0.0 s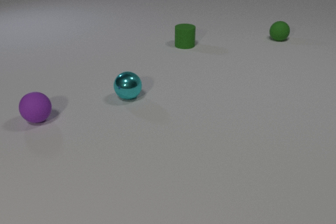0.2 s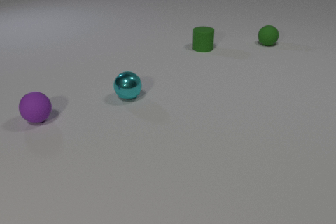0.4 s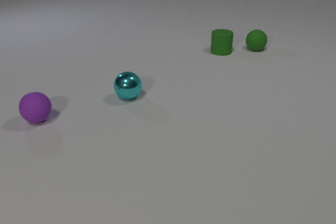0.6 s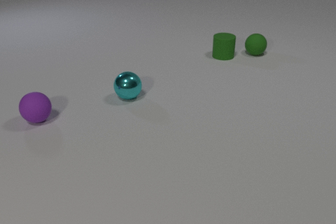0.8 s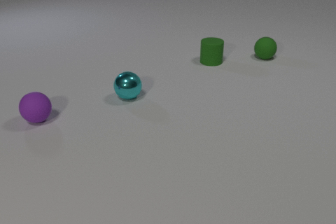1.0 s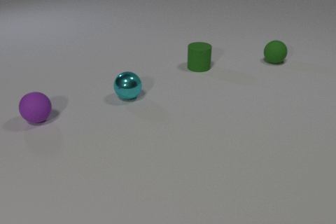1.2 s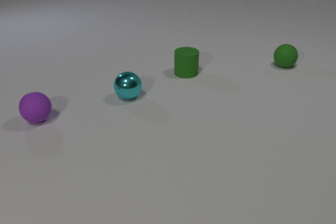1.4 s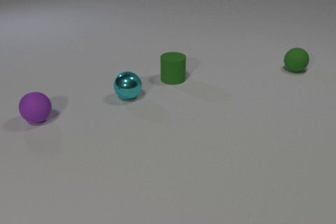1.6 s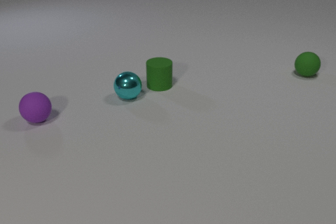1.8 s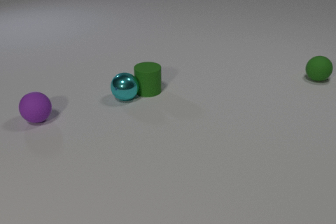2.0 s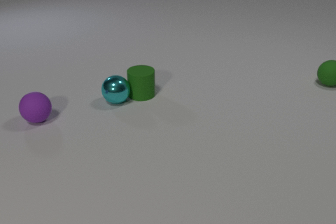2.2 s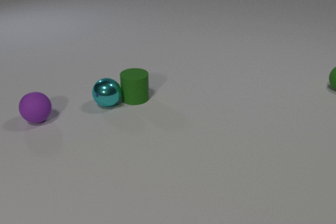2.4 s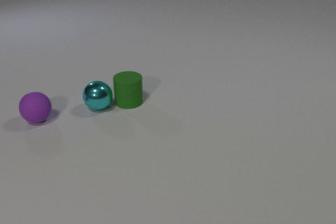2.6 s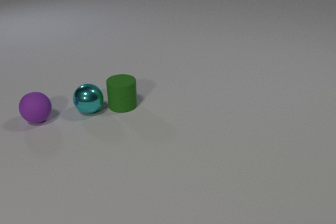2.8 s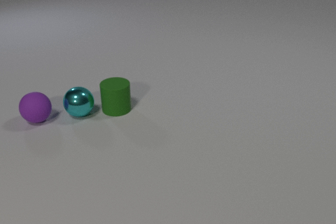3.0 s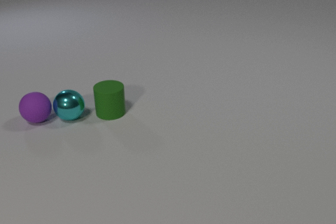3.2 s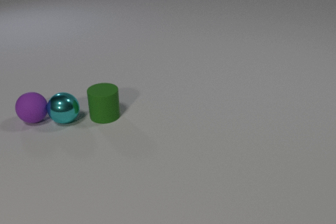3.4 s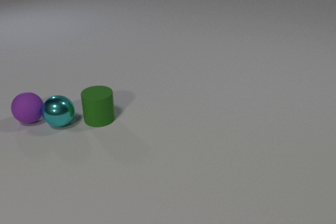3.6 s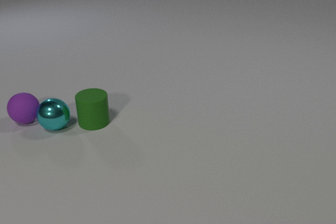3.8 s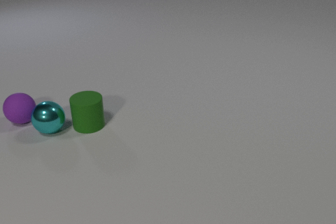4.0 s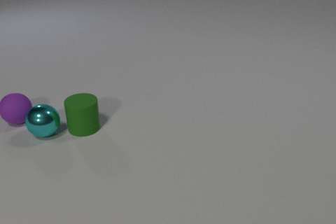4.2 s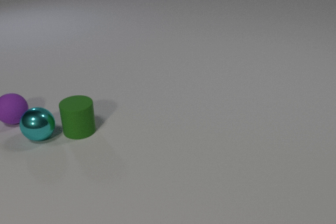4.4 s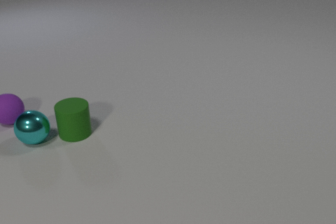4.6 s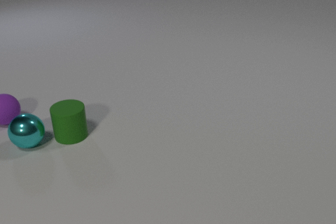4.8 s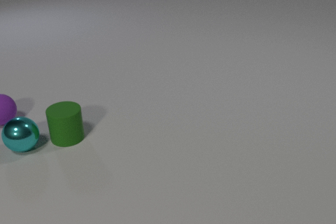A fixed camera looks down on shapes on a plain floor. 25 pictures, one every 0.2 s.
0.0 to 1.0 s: The green rubber sphere rolls toward the camera. The green rubber cylinder slides toward the camera. The green rubber sphere and the green rubber cylinder collide.
1.0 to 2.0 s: The green rubber sphere rolls to the right and toward the camera. The green rubber cylinder slides toward the camera and to the left. The cyan metal sphere rolls to the left and toward the camera. The green rubber cylinder and the cyan metal sphere collide.
2.0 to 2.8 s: The green rubber sphere rolls to the right and toward the camera, leaves at the right edge. The green rubber cylinder slides toward the camera and to the left. The cyan metal sphere rolls to the left and toward the camera.
2.8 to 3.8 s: The green rubber cylinder slides to the left and toward the camera. The cyan metal sphere rolls to the left and toward the camera. The purple rubber sphere rolls to the left. The cyan metal sphere and the purple rubber sphere collide.
3.8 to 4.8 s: The green rubber cylinder slides to the left and toward the camera. The cyan metal sphere rolls to the left and toward the camera. The purple rubber sphere rolls to the left.
Are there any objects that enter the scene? no.
What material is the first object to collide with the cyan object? rubber.
How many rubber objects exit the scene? 1.
